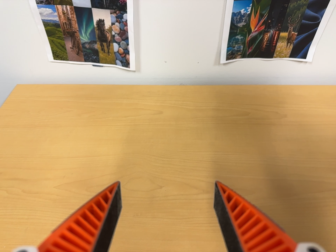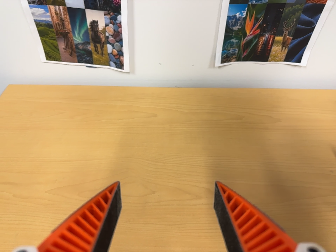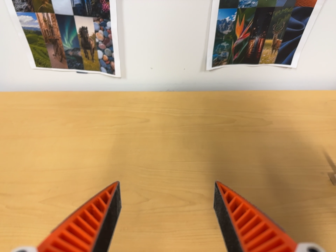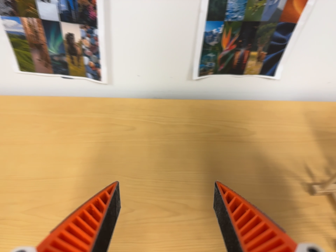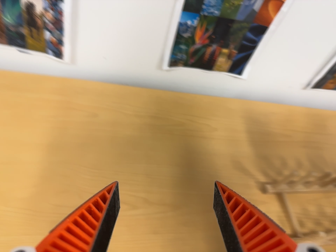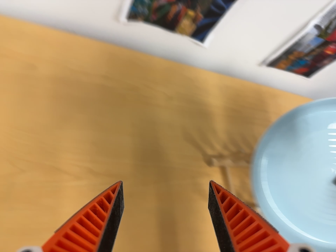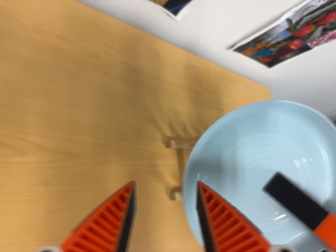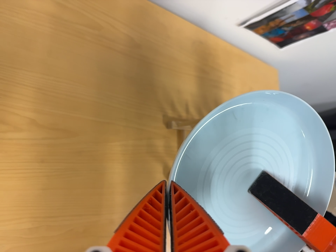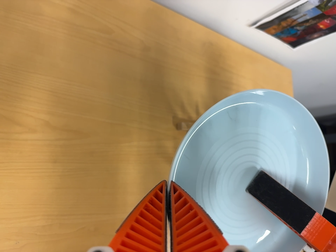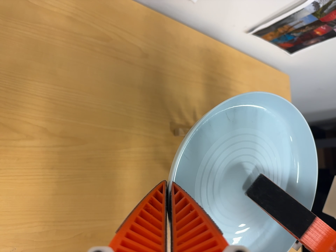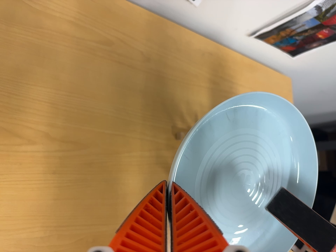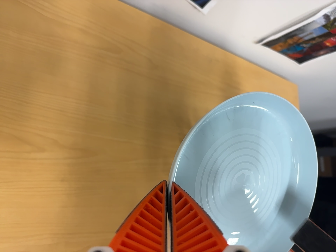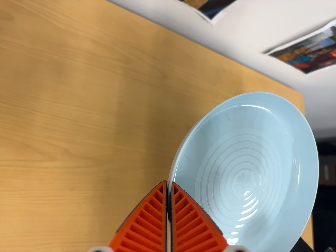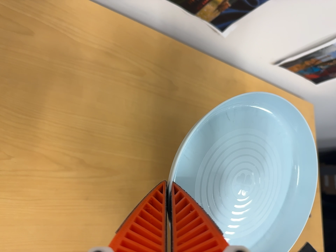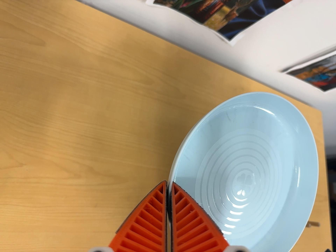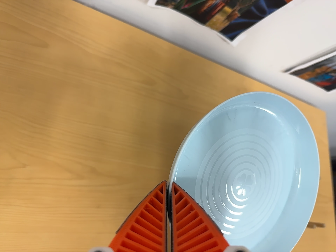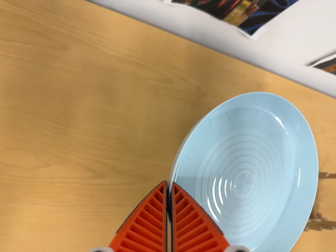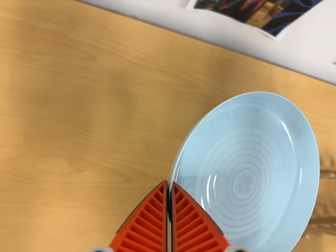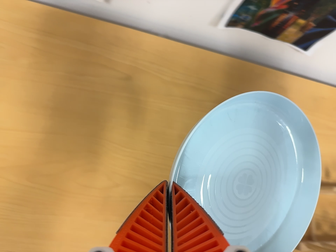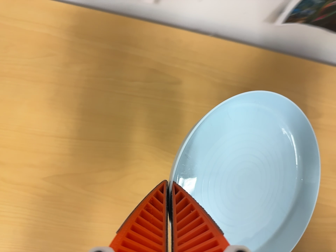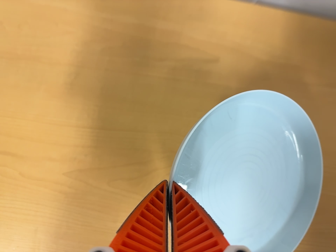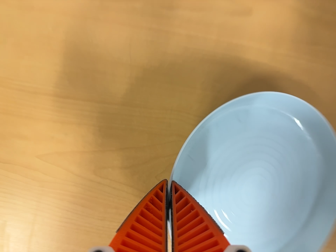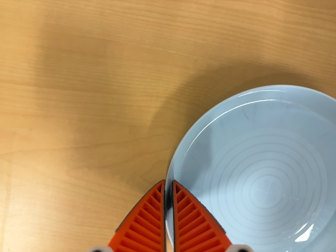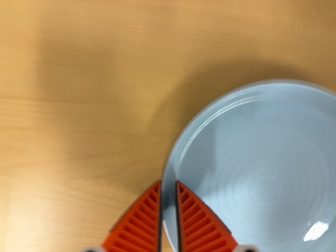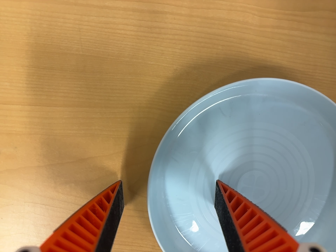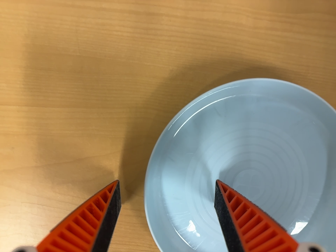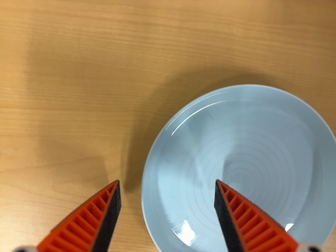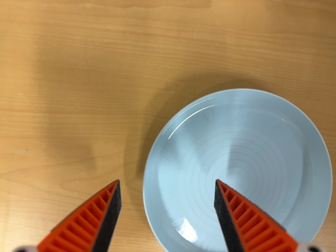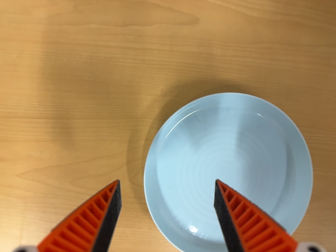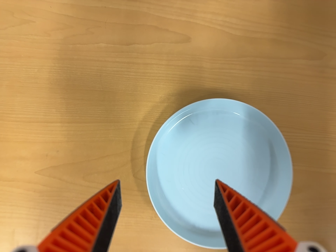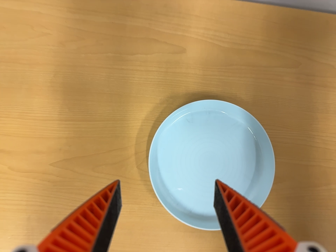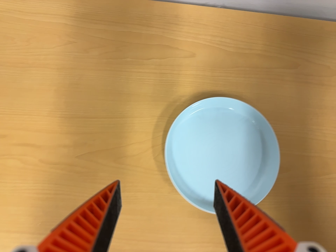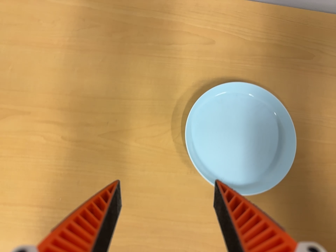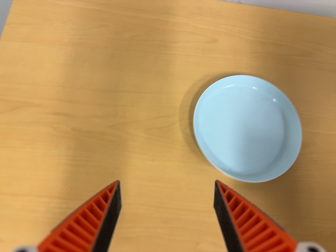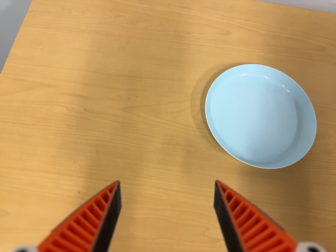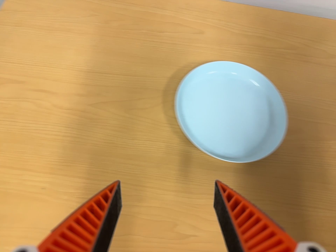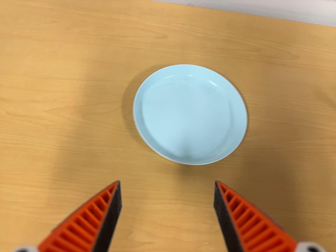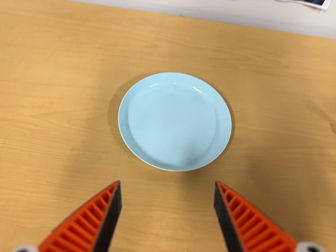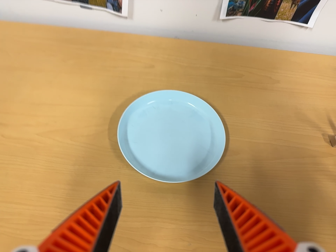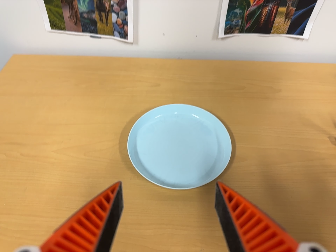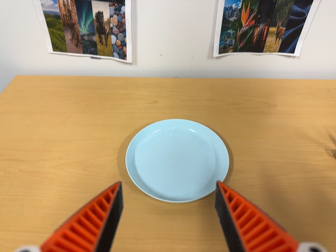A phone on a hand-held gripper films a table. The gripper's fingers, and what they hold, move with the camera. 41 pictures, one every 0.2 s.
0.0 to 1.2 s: The camera pans to its right by about 40 degrees. It travels toward the top of its view and forward, about 14 cm. Its aim tips toward the bottom of its view by about 25 degrees. It rolls about its line of sight by about 15 degrees, and the scene rotates clockwise.
1.2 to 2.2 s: The camera shifts only a little, or ends up much as it began.
2.2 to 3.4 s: The camera pans to its left by about 15 degrees.
3.4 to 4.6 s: The scene slides to the right, as the camera pans about 20 degrees to its left. It travels forward and toward the top of its view, about 22 cm, so what stands in front looms larger. Its aim tips toward the bottom of its view by about 20 degrees.
4.6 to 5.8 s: The camera travels backward, about 12 cm, so what stands in front gets smaller. Its aim tips toward the top of its view by about 10 degrees.
5.8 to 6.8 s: The camera travels toward the bottom of its view, backward and to its left, about 24 cm. Its aim tips toward the top of its view by about 15 degrees.
6.8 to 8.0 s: The camera travels to its right and toward the bottom of its view, about 18 cm, so close, fixed things drift to the left. Its aim tips toward the top of its view by about 25 degrees.
The film runs backward here.
